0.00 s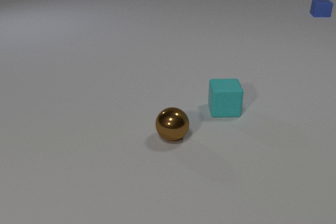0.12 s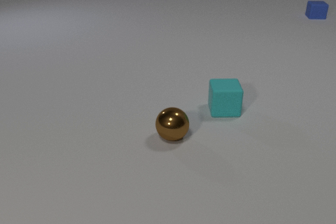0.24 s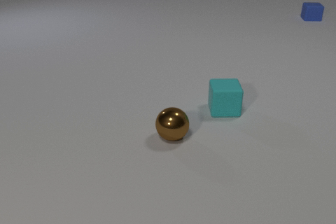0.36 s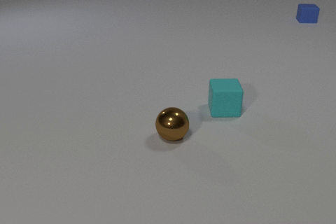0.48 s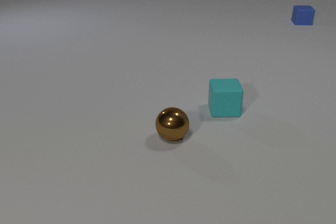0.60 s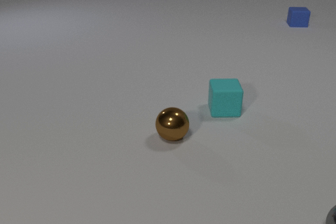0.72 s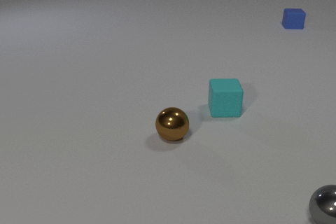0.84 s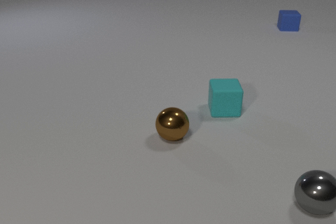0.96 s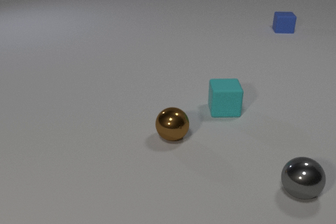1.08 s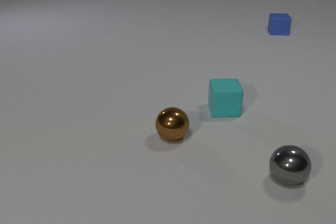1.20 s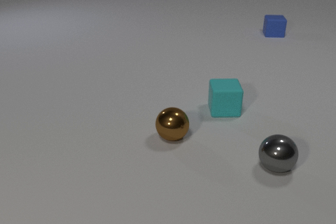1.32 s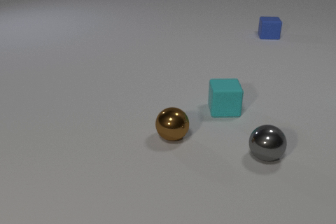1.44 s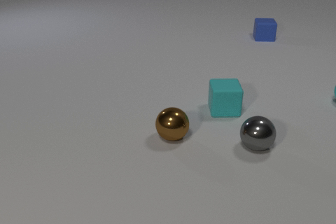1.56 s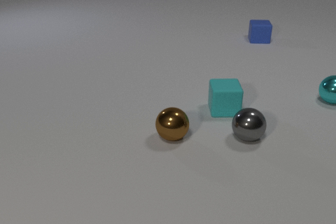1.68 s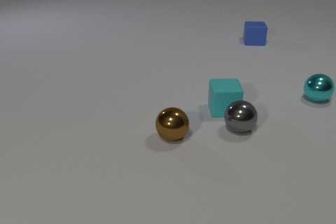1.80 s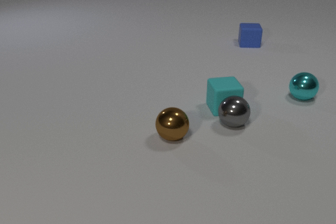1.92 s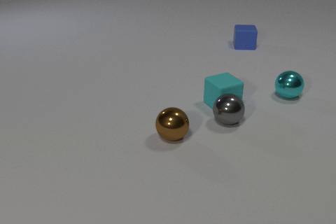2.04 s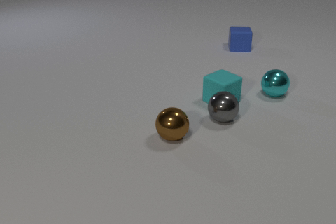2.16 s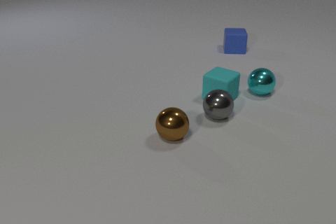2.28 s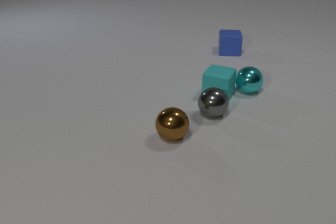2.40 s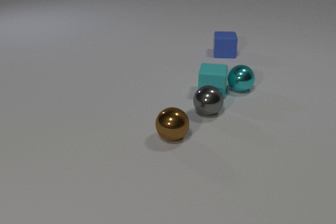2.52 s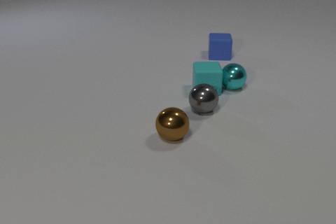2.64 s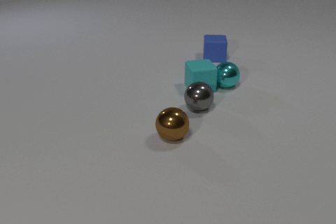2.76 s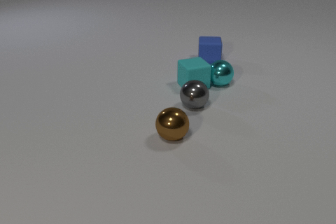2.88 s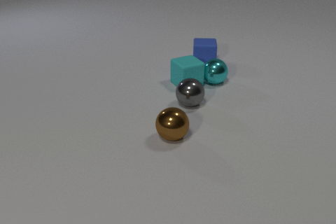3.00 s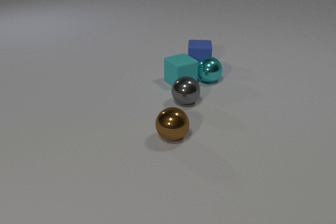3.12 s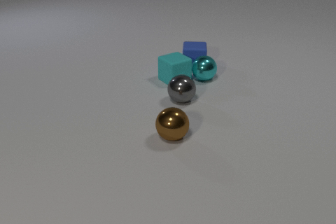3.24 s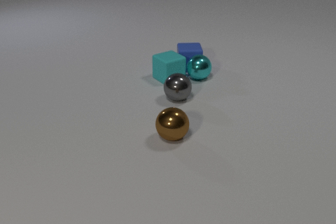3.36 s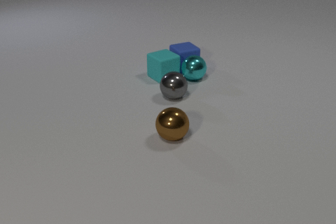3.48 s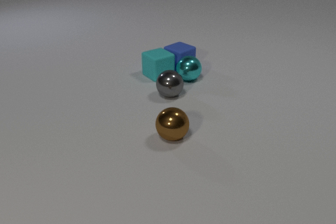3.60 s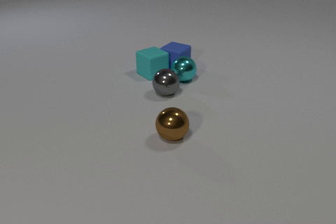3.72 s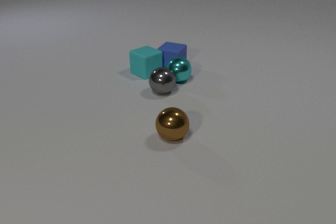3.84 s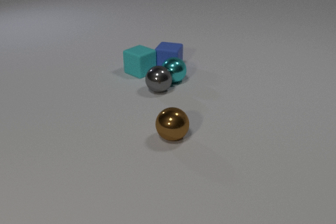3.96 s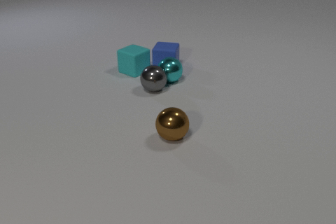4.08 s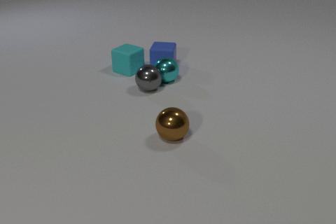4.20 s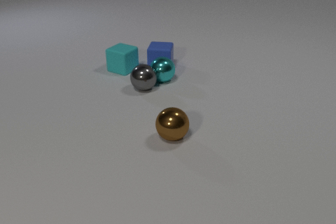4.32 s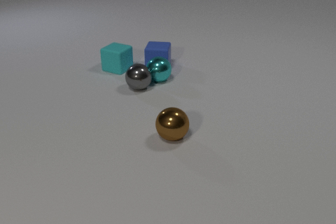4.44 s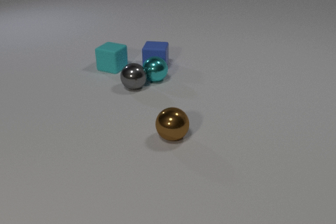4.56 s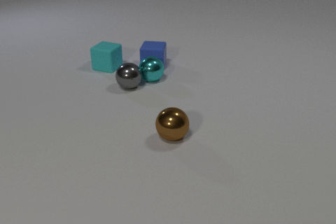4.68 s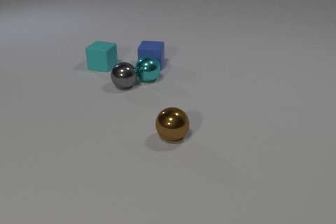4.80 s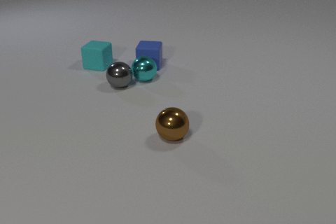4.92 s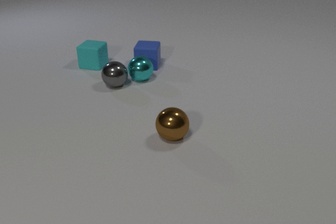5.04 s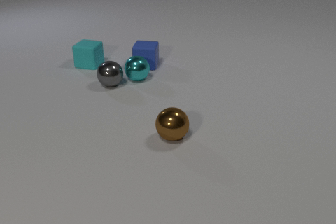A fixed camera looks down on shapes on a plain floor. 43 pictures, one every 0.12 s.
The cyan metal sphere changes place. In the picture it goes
to the left.
The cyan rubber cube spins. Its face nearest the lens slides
to the right.
0.00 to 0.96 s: The gray metal sphere comes in at the right edge, rolls away from the camera and to the left. The blue rubber cube slides toward the camera and to the left.
0.96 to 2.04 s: The gray metal sphere rolls away from the camera and to the left. The cyan rubber cube slides away from the camera, spins so that its near face slides to the right, counterclockwise seen from above. The cyan metal sphere comes in at the right edge, rolls to the left. The blue rubber cube slides toward the camera and to the left. The gray metal sphere and the cyan rubber cube collide.
2.04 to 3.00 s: The gray metal sphere rolls to the left and away from the camera. The cyan rubber cube slides to the left and away from the camera, spins so that its near face slides to the right, counterclockwise seen from above. The cyan metal sphere rolls to the left. The blue rubber cube slides toward the camera and to the left. The cyan rubber cube and the cyan metal sphere collide.
3.00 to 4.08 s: The gray metal sphere rolls to the left and away from the camera. The cyan rubber cube slides to the left and away from the camera, spins counterclockwise seen from above by about 30 degrees, its near face sliding to the right. The cyan metal sphere rolls to the left. The blue rubber cube slides to the left, spins so that its near face slides to the right, counterclockwise seen from above. The cyan metal sphere and the blue rubber cube collide. The cyan rubber cube and the blue rubber cube collide. The gray metal sphere and the cyan metal sphere collide.
4.08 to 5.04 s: The gray metal sphere rolls to the left. The cyan rubber cube slides to the left and away from the camera. The cyan metal sphere rolls to the left. The blue rubber cube slides to the left.
How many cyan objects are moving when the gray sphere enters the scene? 0.
What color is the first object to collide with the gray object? cyan.
How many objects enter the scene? 2.
